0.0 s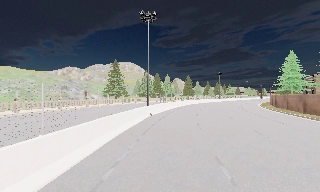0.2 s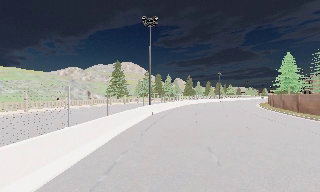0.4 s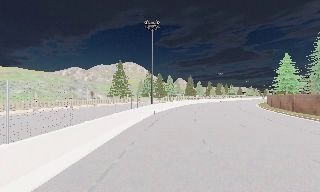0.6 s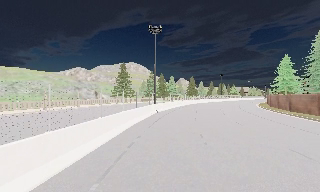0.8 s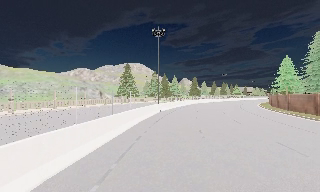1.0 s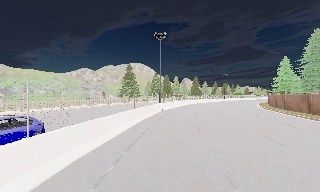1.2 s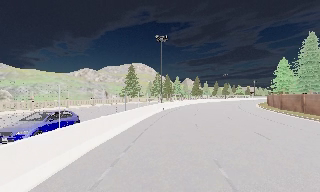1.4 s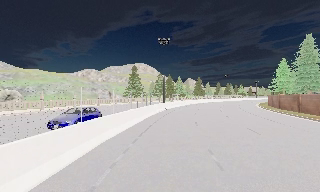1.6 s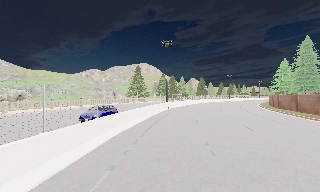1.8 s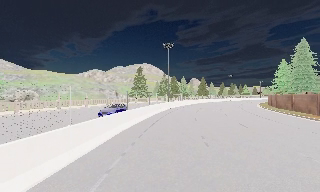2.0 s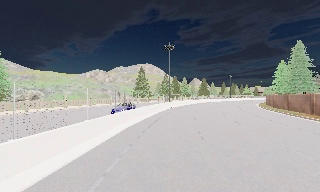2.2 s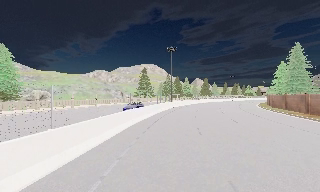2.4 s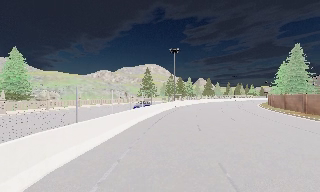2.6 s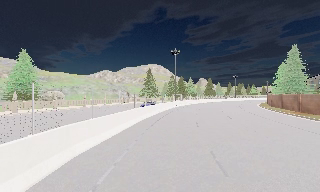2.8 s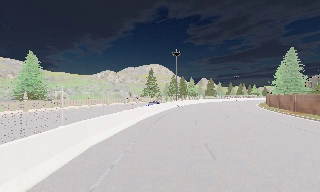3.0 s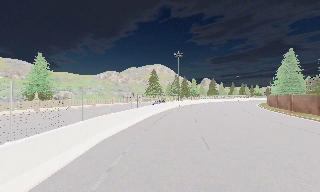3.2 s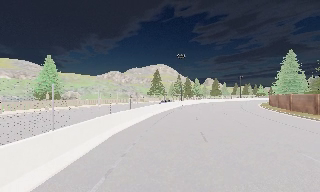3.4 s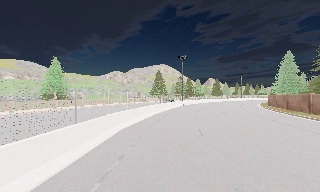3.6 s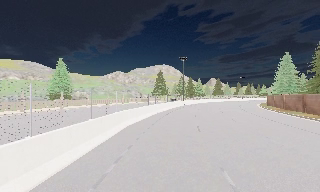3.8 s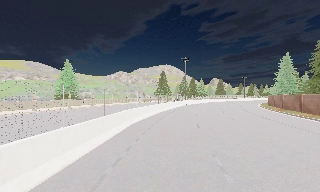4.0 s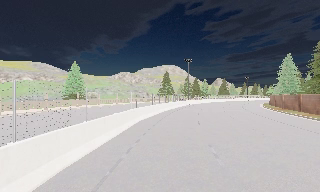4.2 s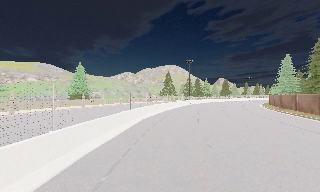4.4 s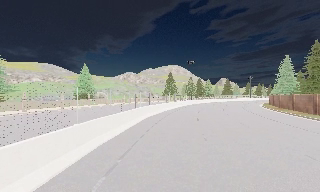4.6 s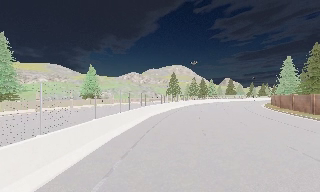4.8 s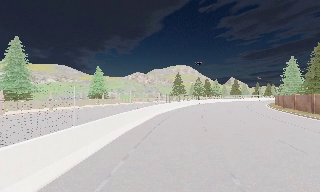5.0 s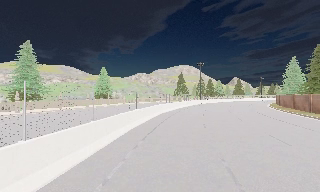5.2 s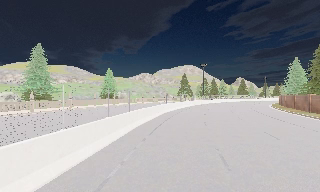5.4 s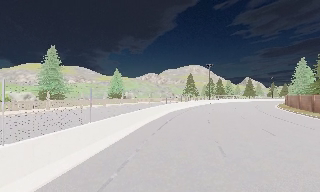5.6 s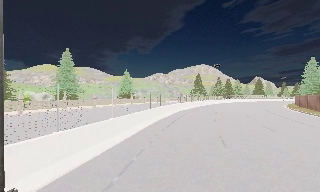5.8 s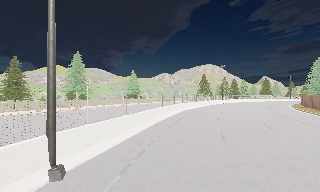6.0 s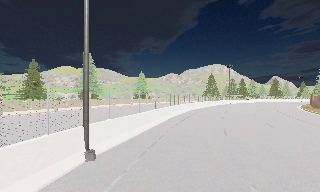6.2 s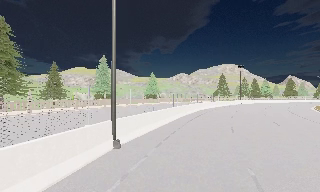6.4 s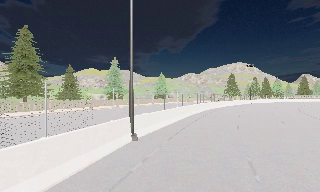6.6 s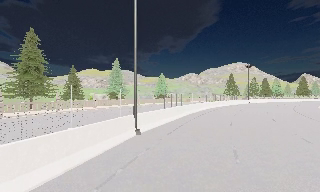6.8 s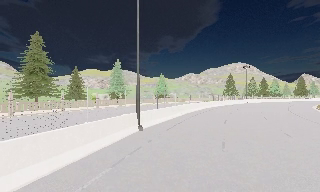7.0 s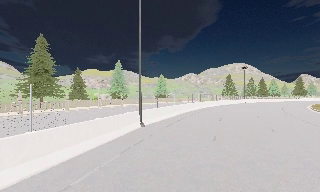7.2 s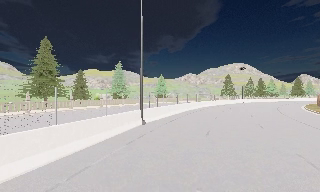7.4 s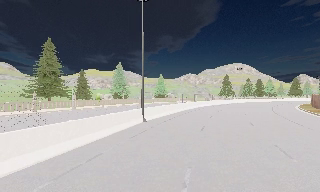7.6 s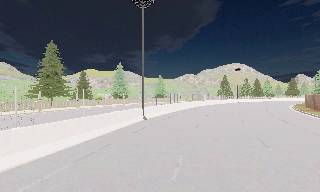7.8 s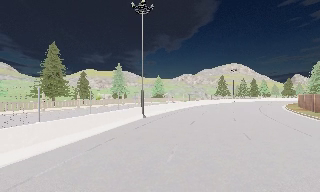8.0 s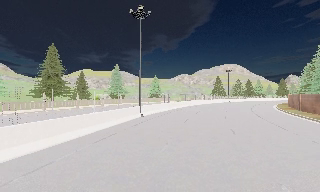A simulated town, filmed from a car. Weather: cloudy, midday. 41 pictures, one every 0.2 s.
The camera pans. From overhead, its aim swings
counterclockwise.
The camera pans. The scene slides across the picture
to the right.
0.0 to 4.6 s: The scene slides to the right, as the camera pans about 15 degrees to its left. It travels backward, about 25 m, so what stands in front gets smaller.
4.6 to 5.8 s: The camera swings to its left by about 10 degrees, and the scene slides to the right. It travels backward, about 7 m, so what stands in front gets smaller.
5.8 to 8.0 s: The camera travels backward, about 13 m, so what stands in front gets smaller.
The film runs backward here.
